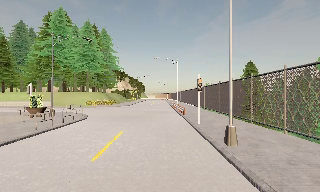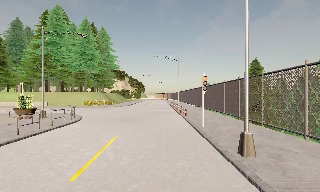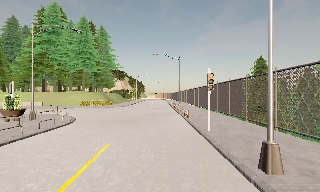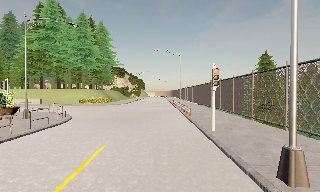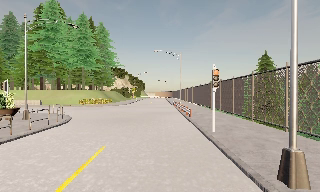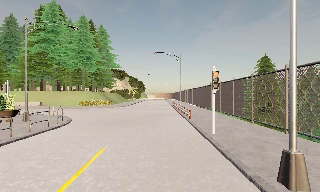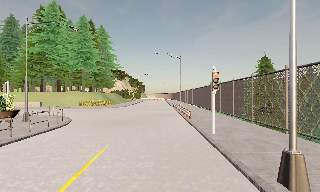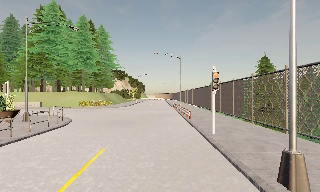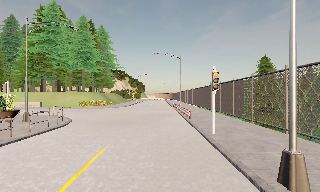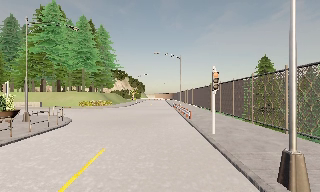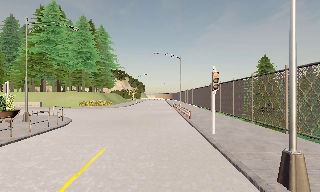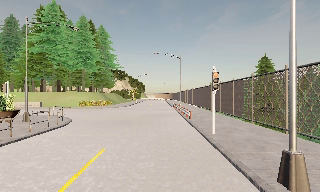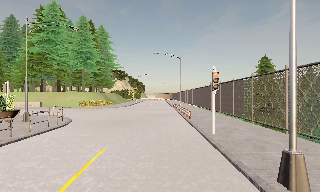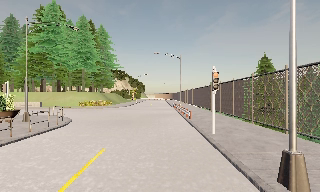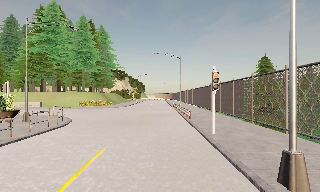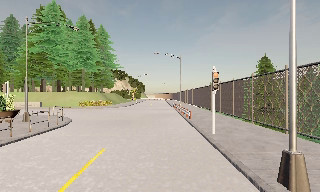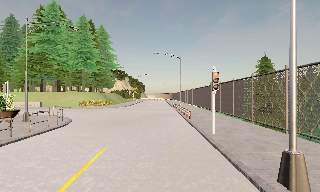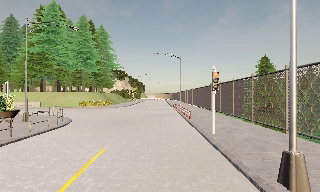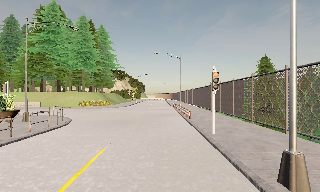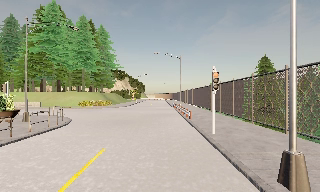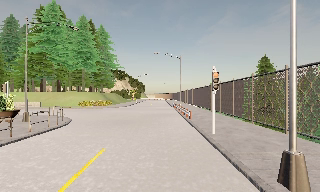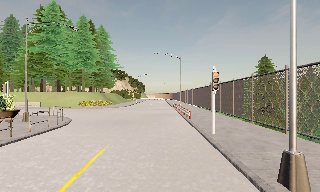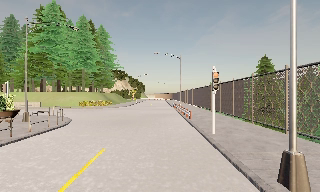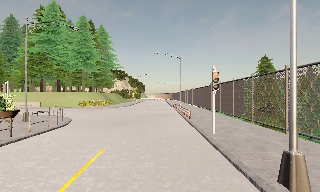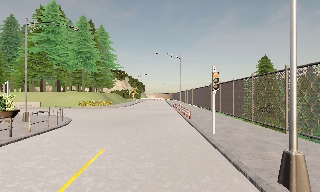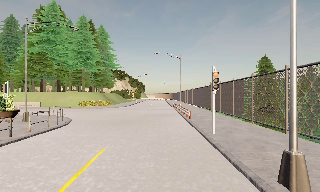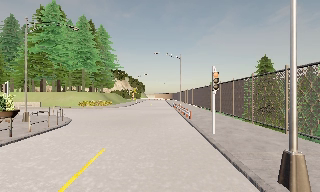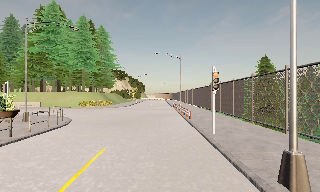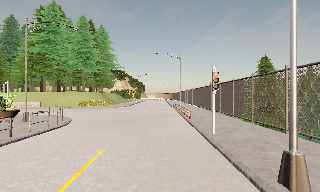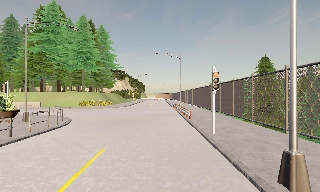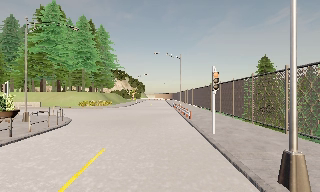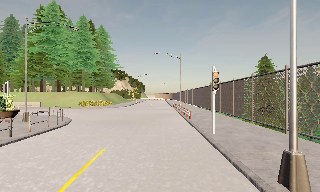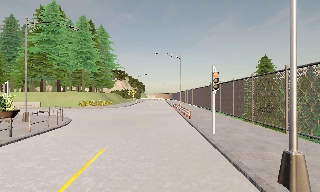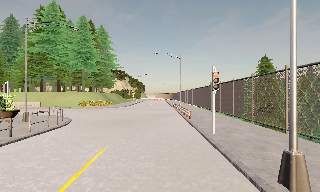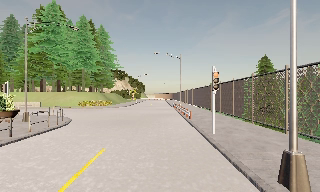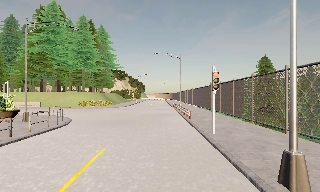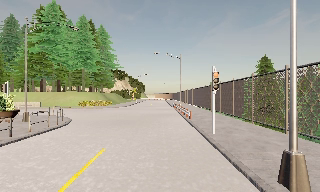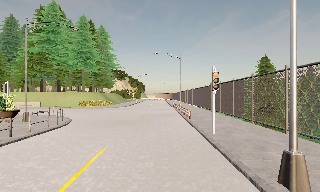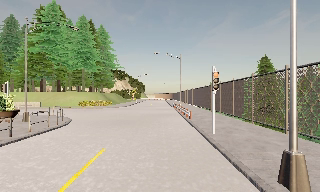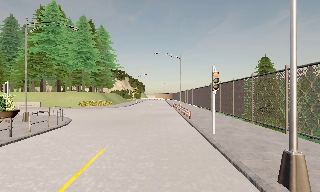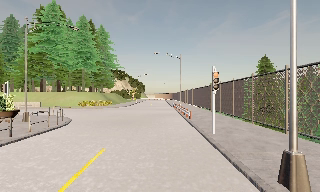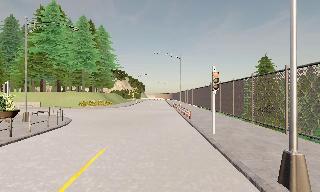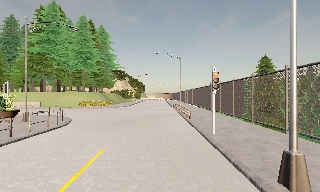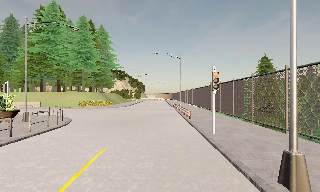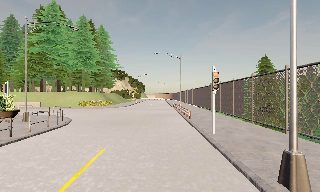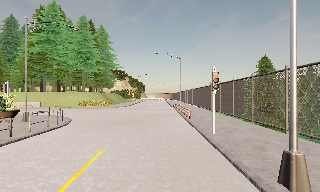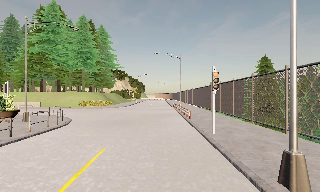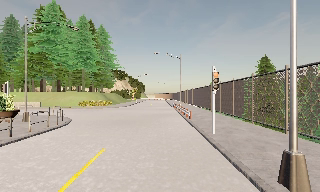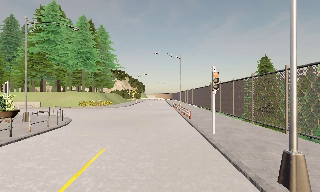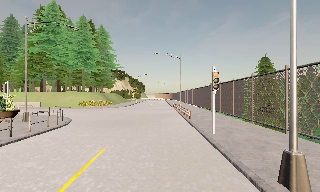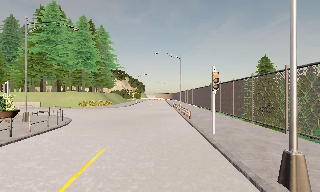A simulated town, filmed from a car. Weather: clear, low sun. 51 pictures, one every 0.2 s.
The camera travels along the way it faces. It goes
forward.
0.0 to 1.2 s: The camera travels forward, about 3 m, so what stands in front looms larger. It loses speed.
1.2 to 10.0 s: The camera keeps its place and its aim.
The film runs forward here.
